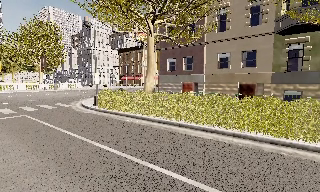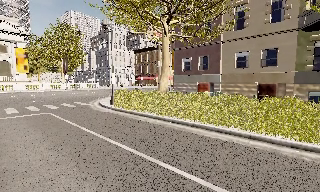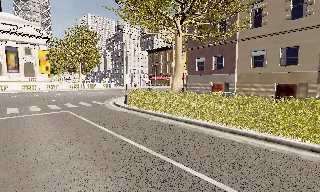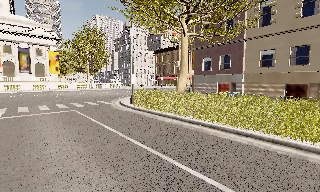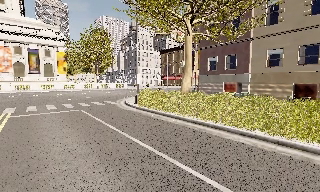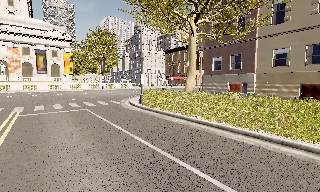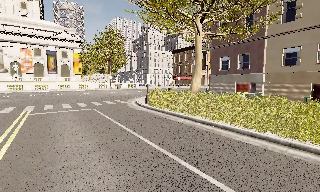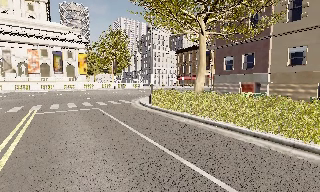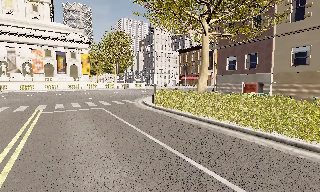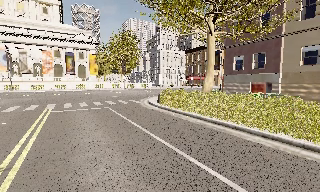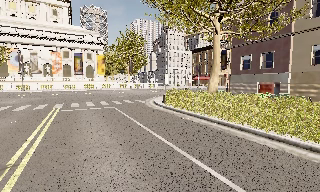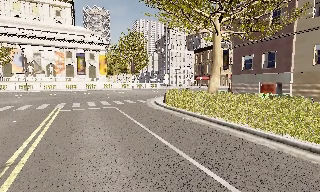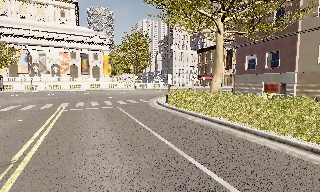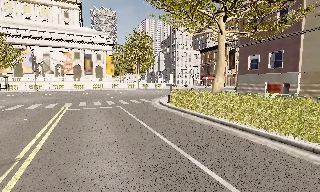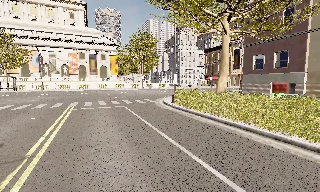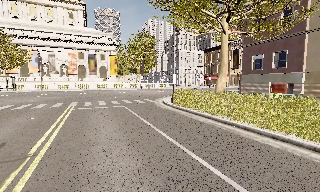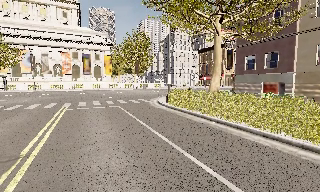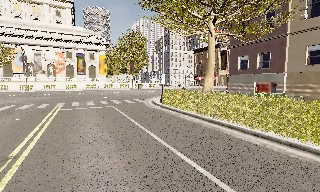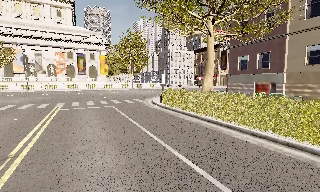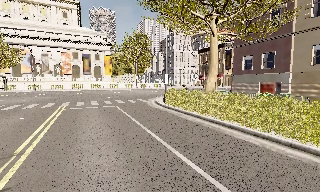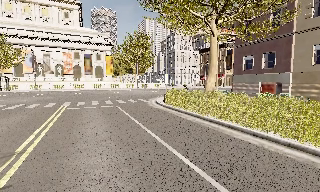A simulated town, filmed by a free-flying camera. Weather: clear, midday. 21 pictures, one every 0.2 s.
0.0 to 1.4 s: The scene slides to the right, as the camera pans about 20 degrees to its left.
1.4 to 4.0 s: The camera travels to its right and backward, about 1 m.
The film runs backward here.
